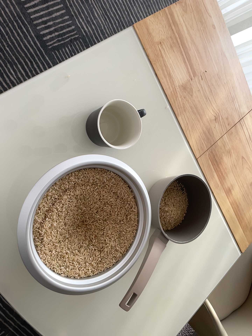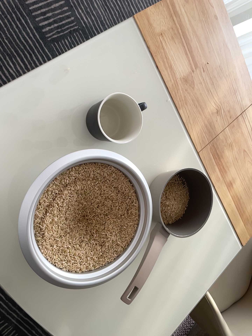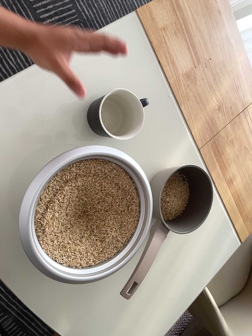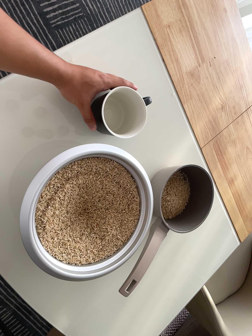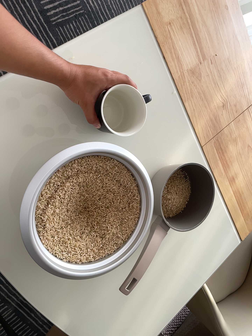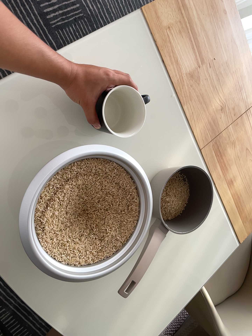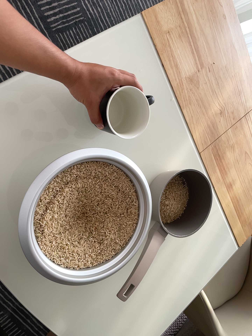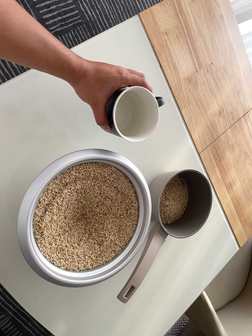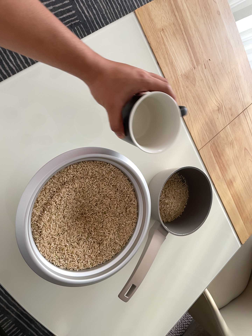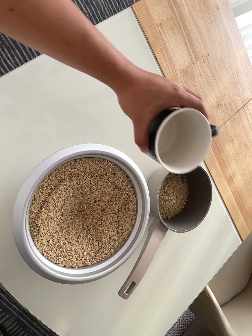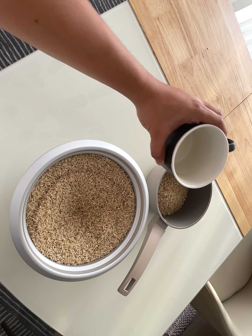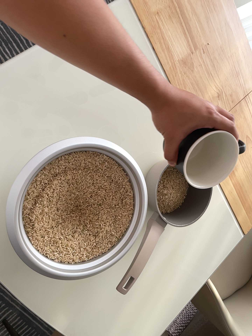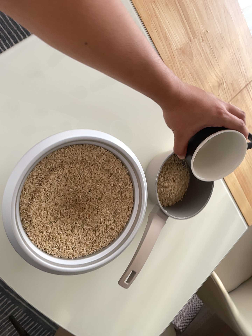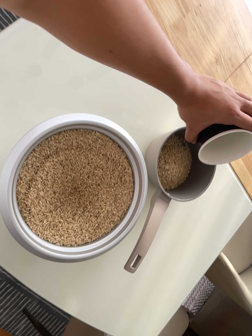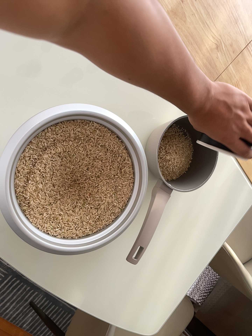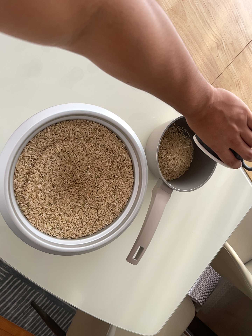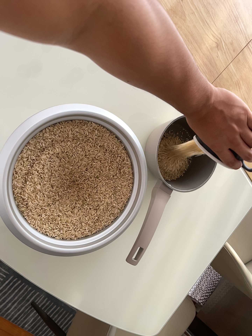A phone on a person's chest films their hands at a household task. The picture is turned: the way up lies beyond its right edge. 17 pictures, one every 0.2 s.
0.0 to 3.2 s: The camera travels to its right and forward, about 8 cm. Its aim tips toward the bottom of its view by about 10 degrees, and the scene shifts upward.
The film runs backward here.
